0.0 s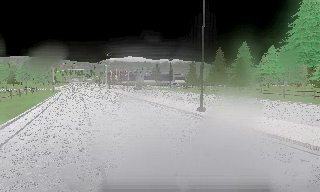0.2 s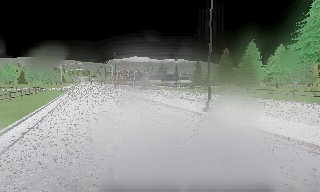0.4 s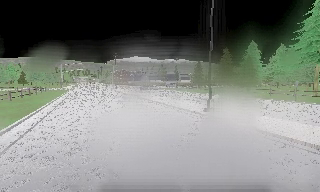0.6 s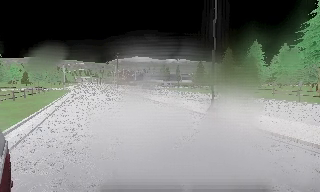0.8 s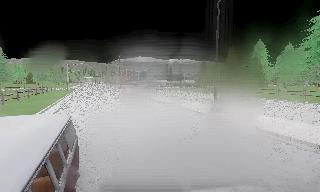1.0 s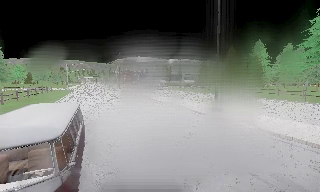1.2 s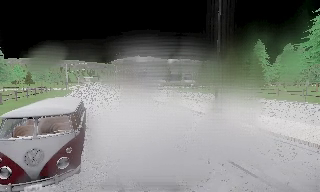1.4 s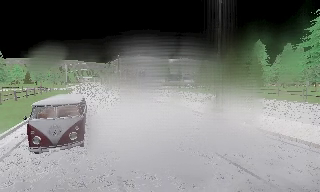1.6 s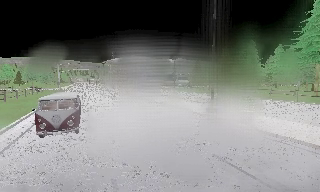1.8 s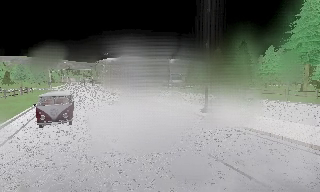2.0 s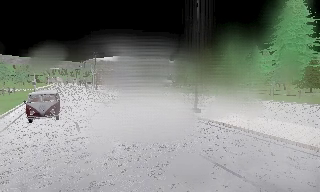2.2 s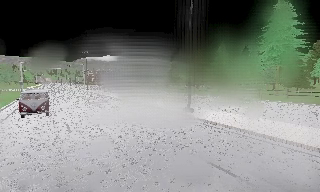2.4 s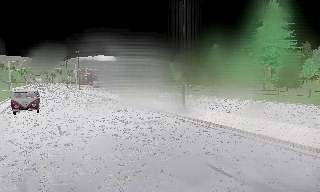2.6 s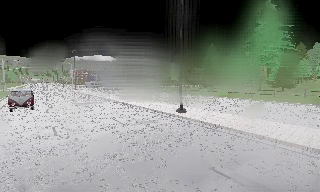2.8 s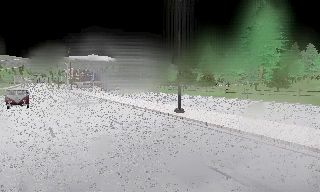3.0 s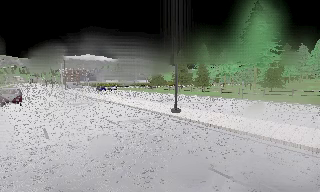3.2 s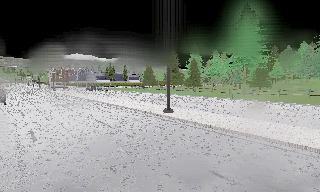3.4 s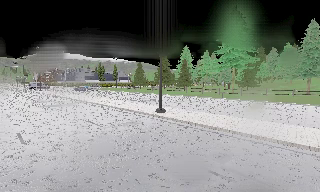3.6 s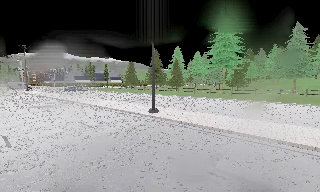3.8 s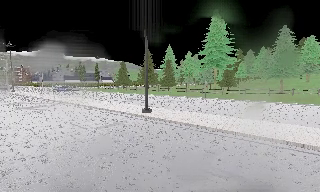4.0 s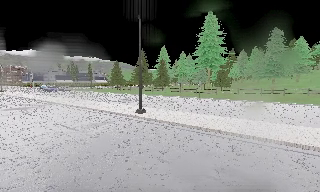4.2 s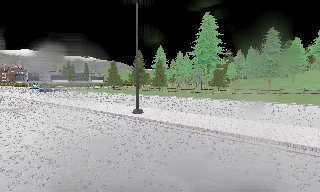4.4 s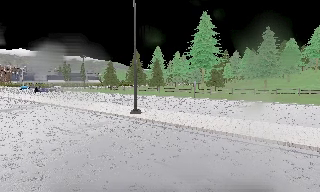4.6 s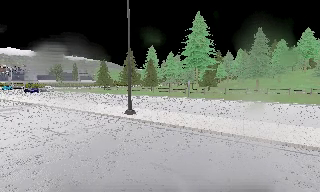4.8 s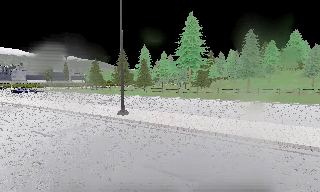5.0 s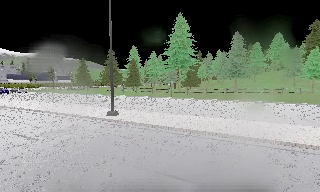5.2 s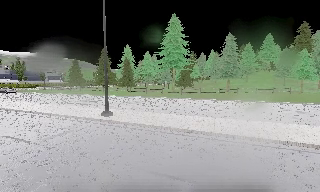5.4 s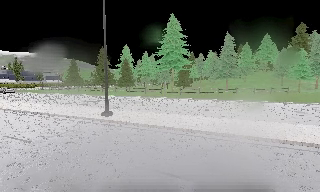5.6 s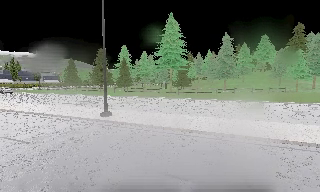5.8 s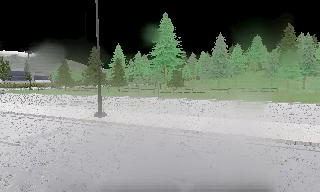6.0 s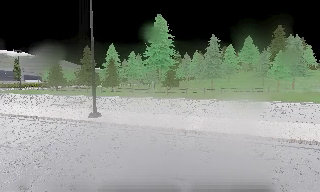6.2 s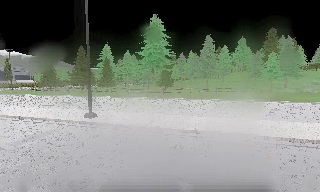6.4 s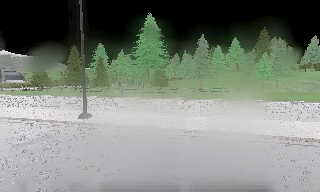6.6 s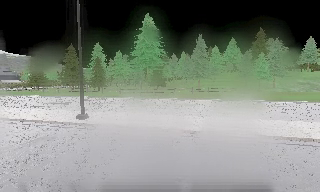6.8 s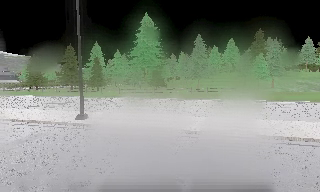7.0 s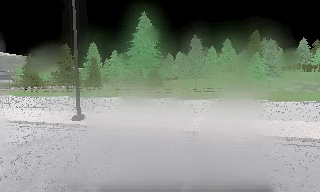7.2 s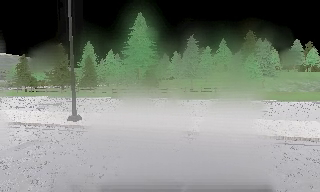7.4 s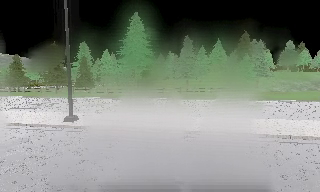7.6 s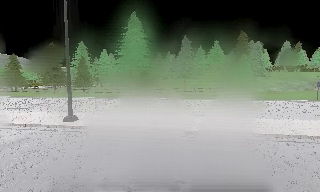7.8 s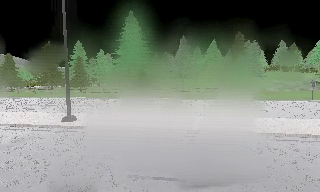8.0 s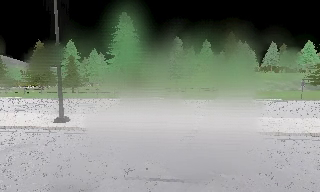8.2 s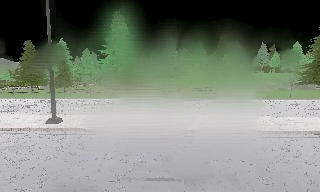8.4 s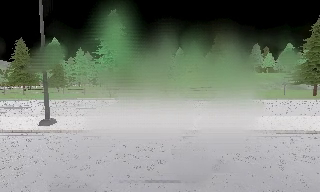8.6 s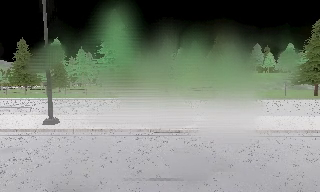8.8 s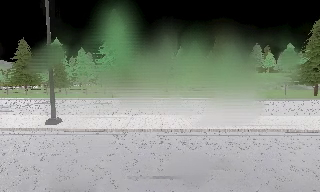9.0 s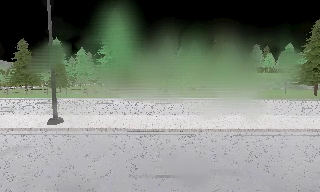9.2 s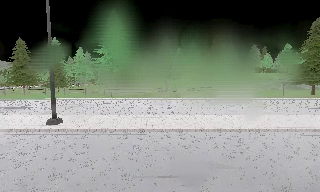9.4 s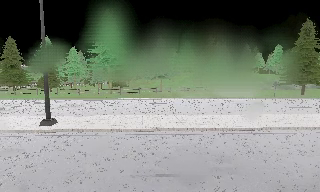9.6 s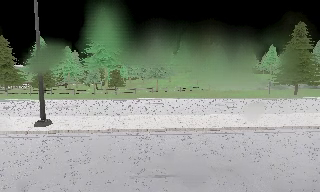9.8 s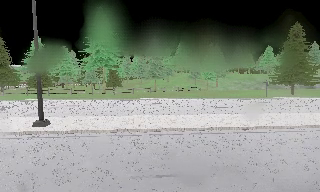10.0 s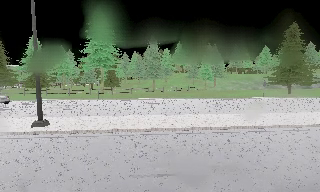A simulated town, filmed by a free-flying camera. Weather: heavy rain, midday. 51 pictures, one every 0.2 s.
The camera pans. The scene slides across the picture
to the left.
The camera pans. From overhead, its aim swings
clockwise.
0.0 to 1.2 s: The camera shifts only a little, or ends up much as it began.
1.2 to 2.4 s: The camera swings to its right by about 15 degrees, and the scene slides to the left.
2.4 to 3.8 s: The scene slides to the left, as the camera pans about 15 degrees to its right. It travels to its left, about 0.5 m.
3.8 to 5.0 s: The camera swings to its right by about 15 degrees, and the scene slides to the left. It travels forward, about 0.5 m, so what stands in front looms larger.
5.0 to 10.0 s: The camera pans to its right, which is clockwise from overhead, by about 30 degrees. It travels to its left, about 2.5 m.
The film runs backward here.
